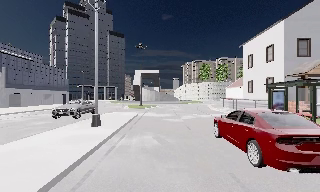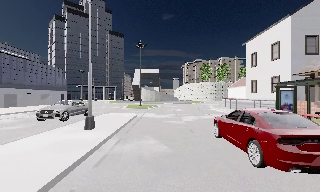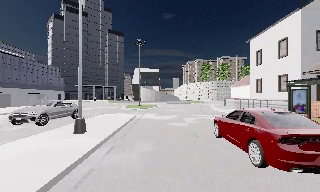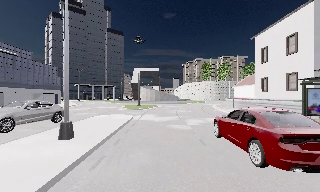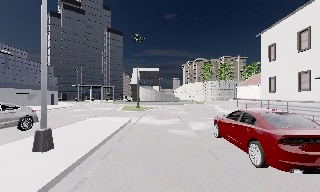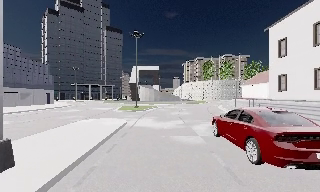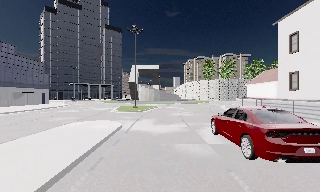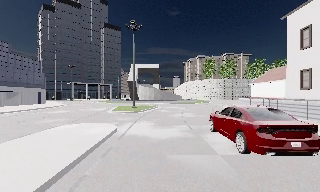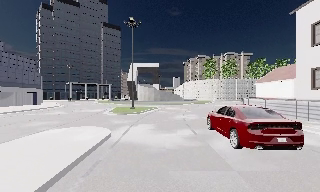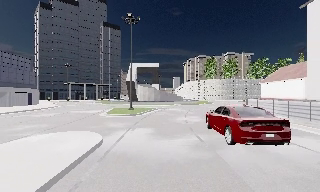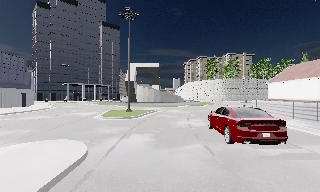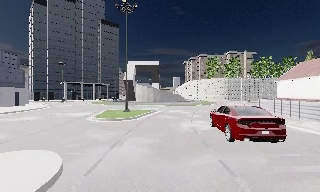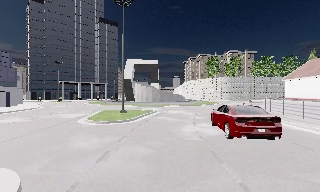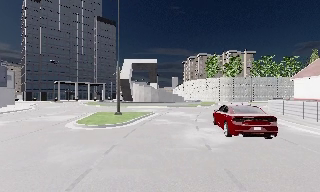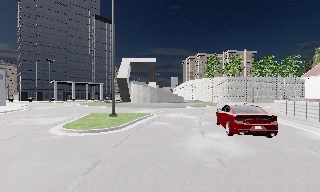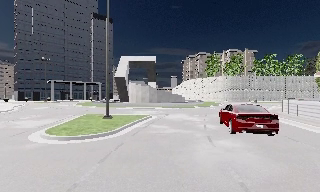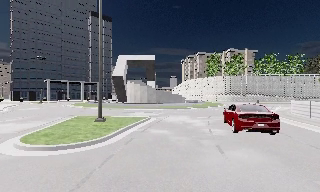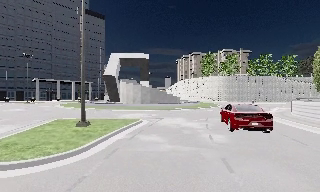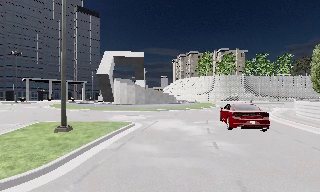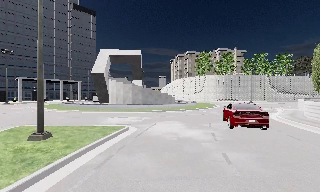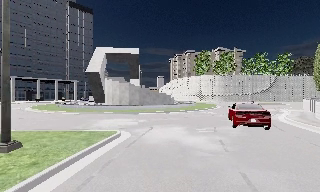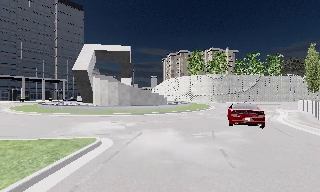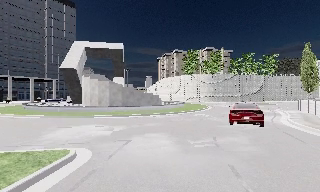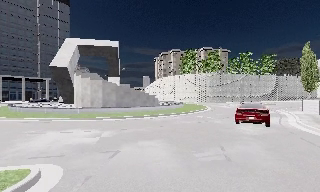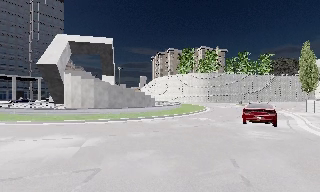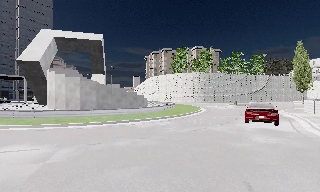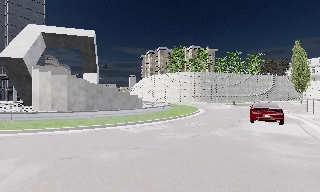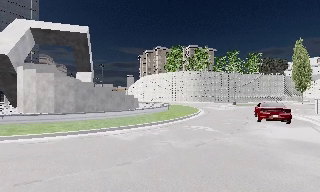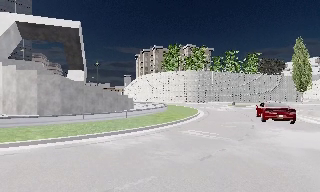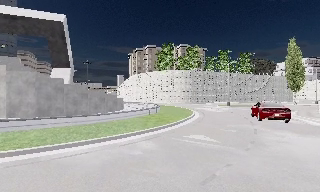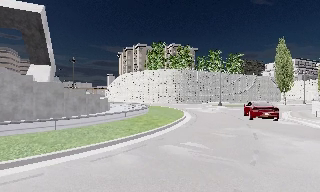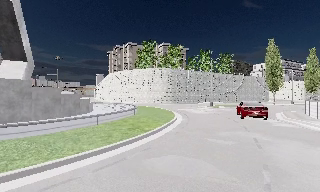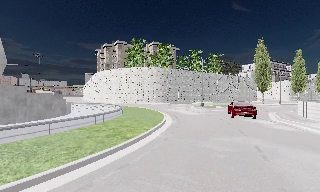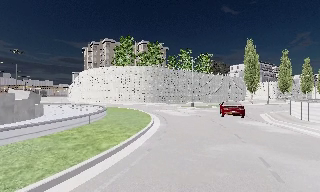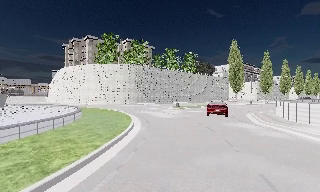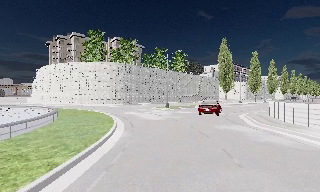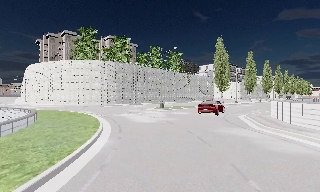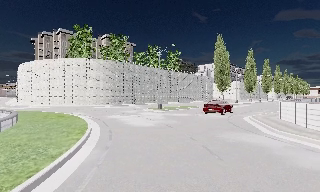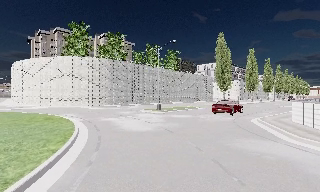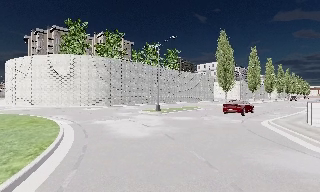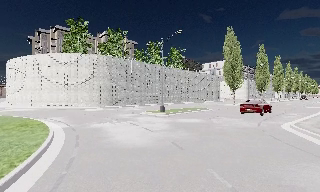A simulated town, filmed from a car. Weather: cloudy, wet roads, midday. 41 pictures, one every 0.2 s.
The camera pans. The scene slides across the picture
to the left.
The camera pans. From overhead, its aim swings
clockwise.
0.0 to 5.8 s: The camera pans to its right, which is clockwise from overhead, by about 20 degrees. It travels forward, about 35 m, so what stands in front looms larger.
5.8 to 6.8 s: The camera swings to its right by about 20 degrees, and the scene slides to the left. It travels forward, about 7 m, so what stands in front looms larger.
6.8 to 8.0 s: The camera travels forward, about 8 m, so what stands in front looms larger.
The film runs forward here.
